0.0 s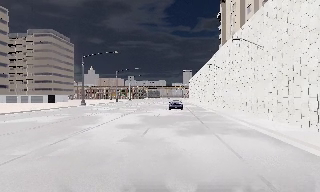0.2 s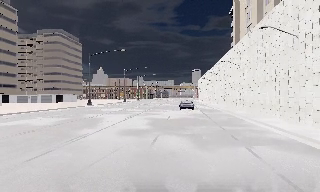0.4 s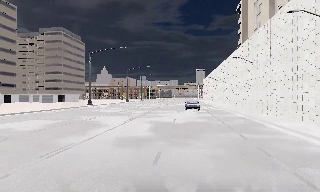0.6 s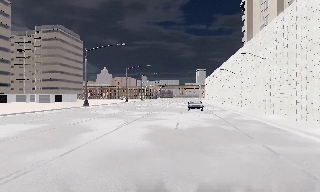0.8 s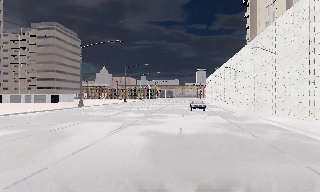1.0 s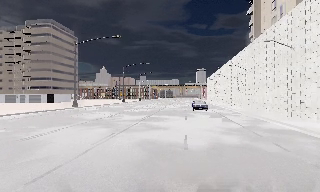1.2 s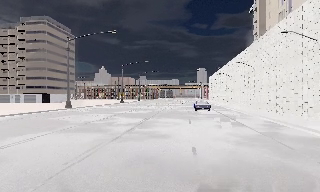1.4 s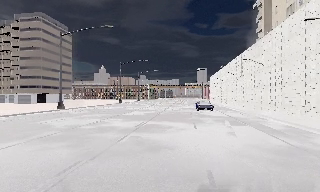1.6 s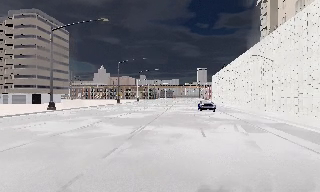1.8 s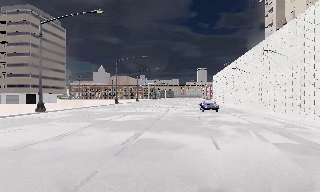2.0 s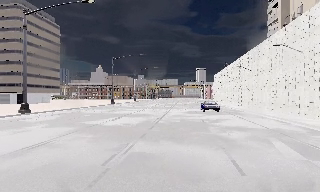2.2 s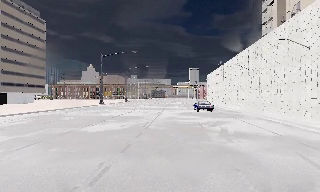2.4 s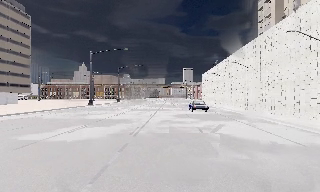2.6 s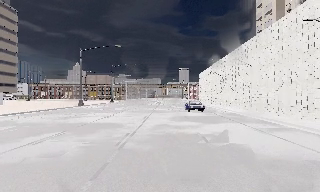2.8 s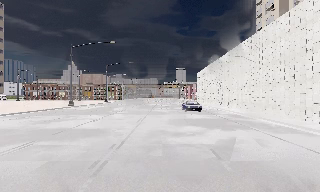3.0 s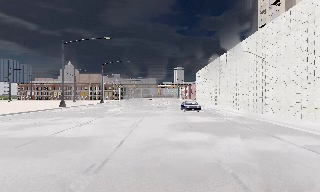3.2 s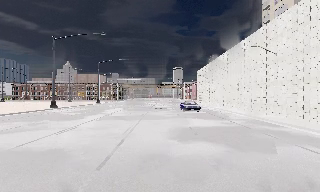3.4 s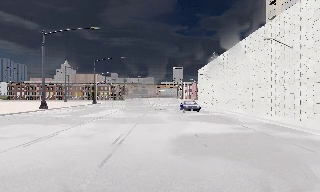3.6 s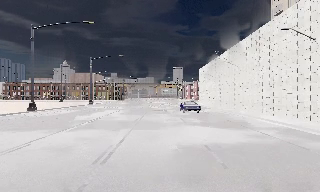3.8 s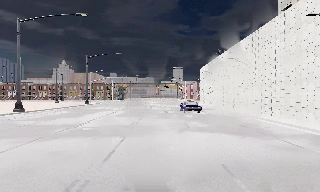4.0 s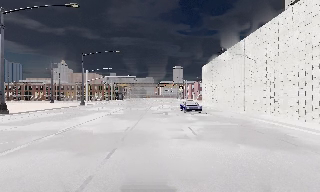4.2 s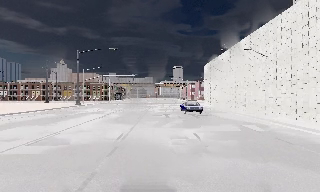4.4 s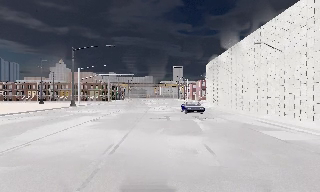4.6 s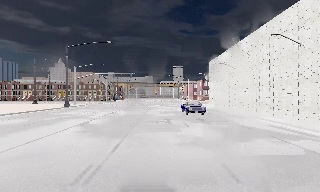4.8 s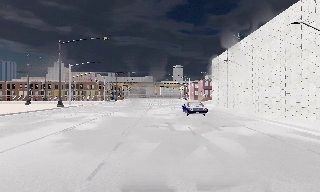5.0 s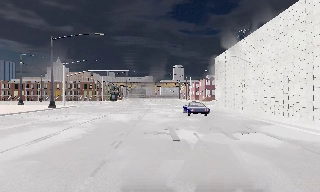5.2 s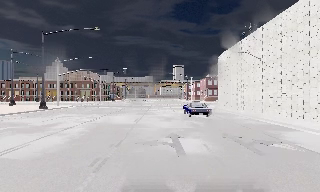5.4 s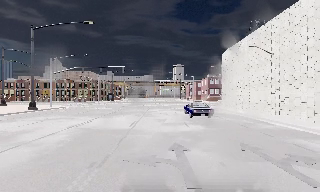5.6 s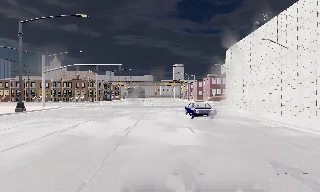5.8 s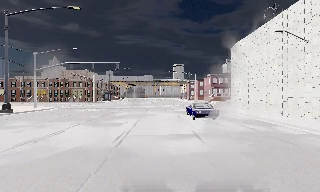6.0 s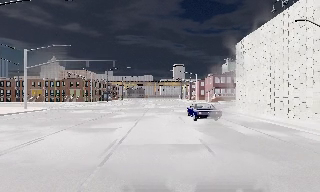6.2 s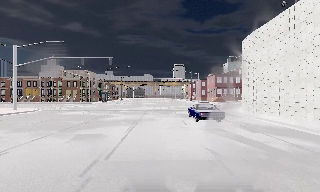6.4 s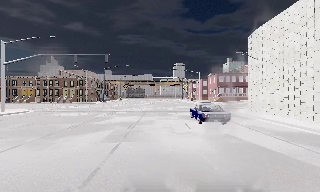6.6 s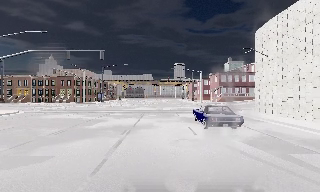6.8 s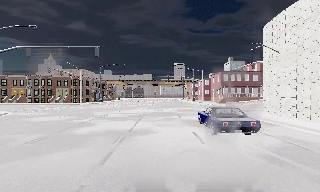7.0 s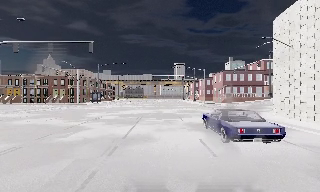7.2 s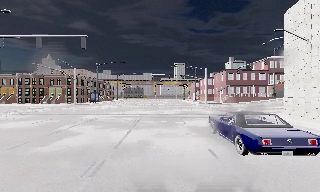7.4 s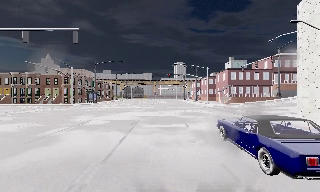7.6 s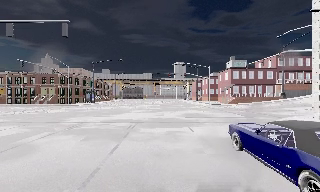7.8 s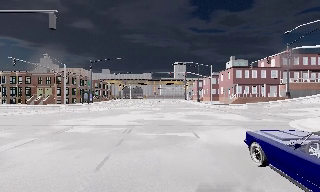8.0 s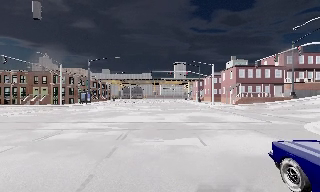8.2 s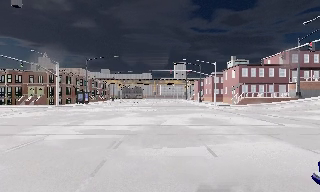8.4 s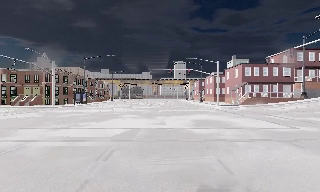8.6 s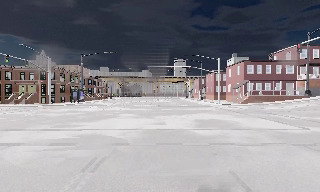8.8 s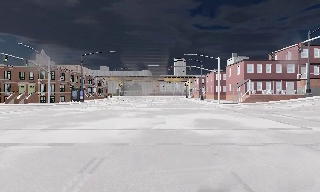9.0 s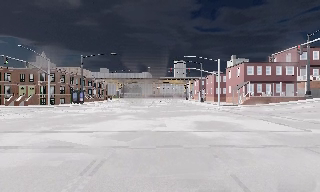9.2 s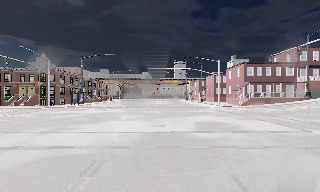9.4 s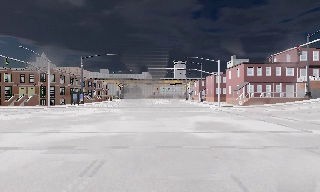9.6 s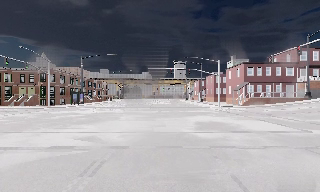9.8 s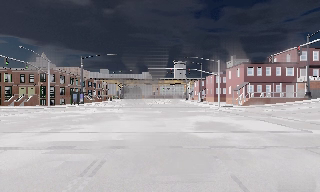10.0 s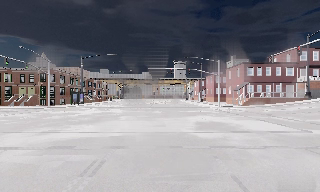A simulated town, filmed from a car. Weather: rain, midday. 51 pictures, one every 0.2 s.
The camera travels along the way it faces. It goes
forward.
0.0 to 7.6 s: The camera travels forward, about 65 m, so what stands in front looms larger.
7.6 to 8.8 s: The camera travels forward, about 5 m, so what stands in front looms larger. It loses speed.
8.8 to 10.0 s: The camera keeps its place and its aim.
The film runs forward here.
